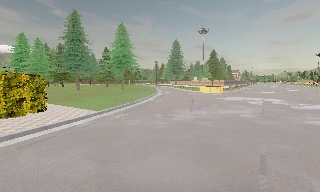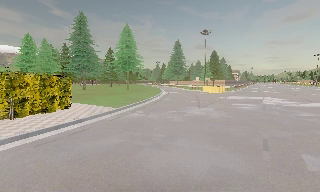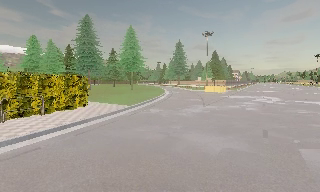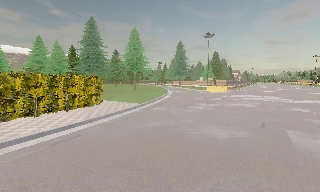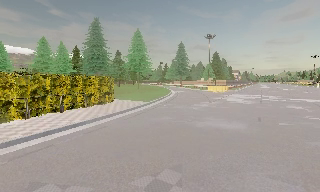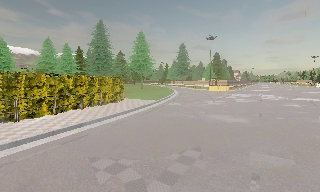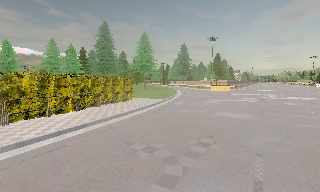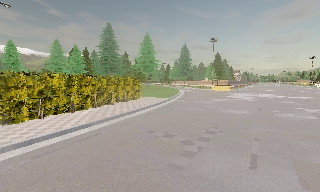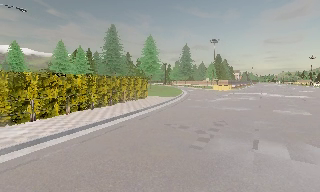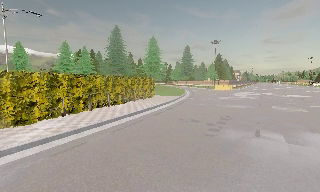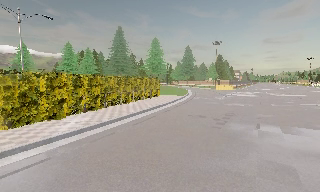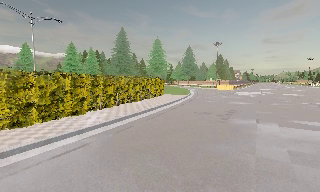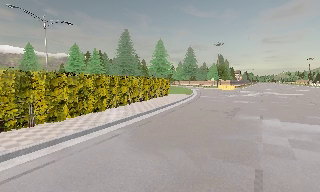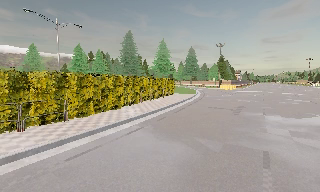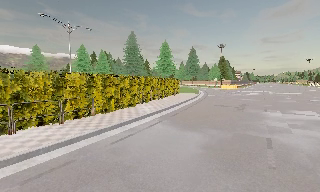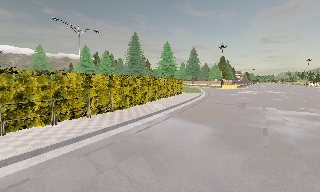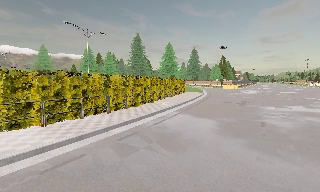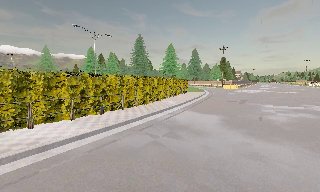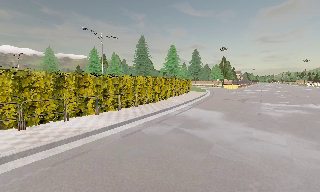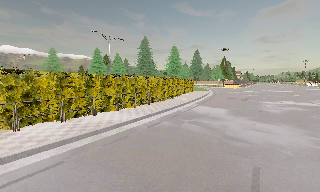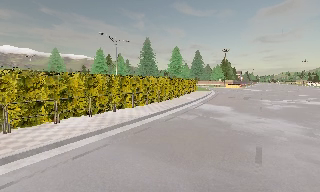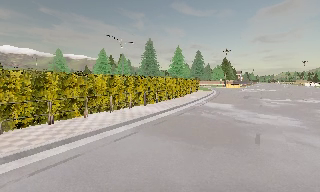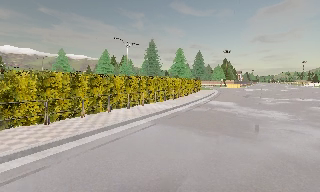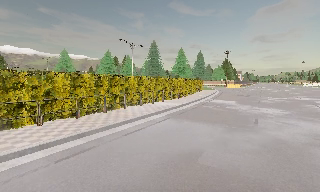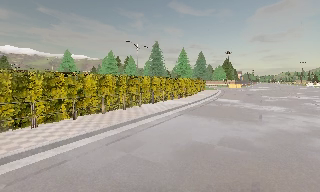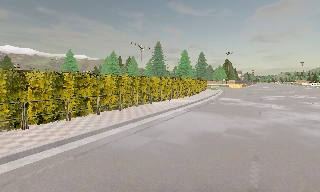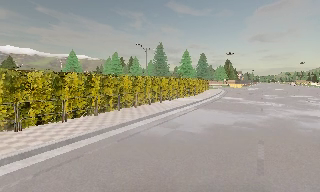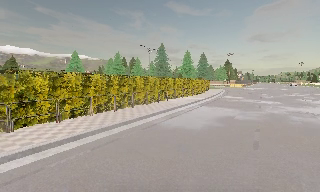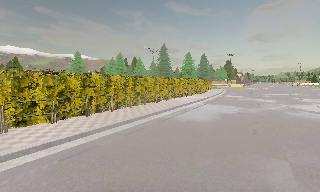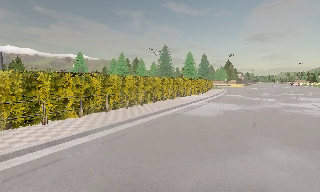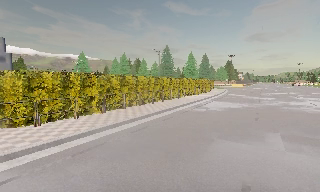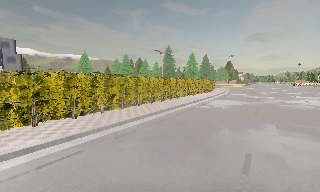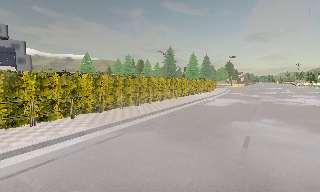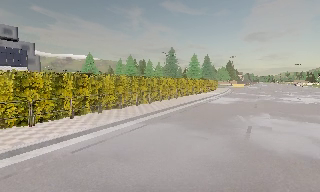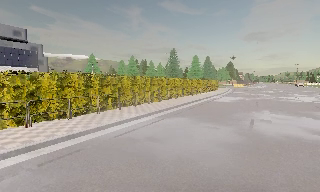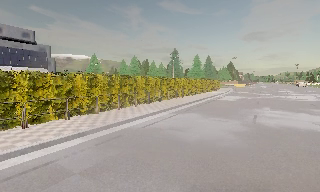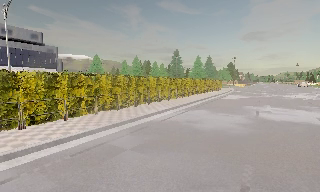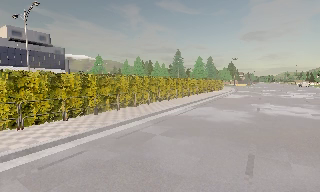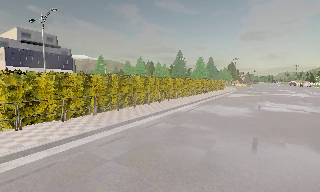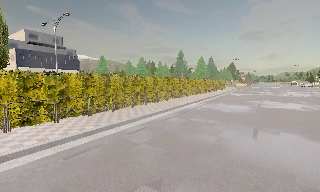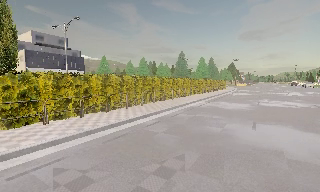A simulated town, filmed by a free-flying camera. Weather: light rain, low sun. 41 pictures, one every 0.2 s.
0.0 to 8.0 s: The camera travels backward and to its left, about 45 m, so what stands in front gets smaller.
The film runs backward here.
